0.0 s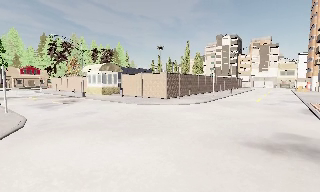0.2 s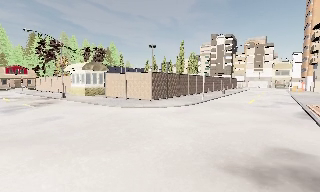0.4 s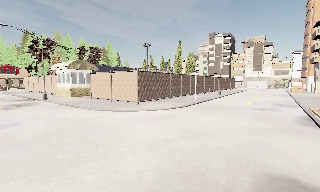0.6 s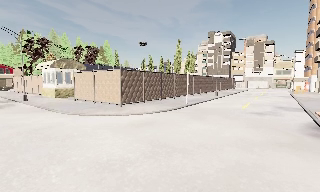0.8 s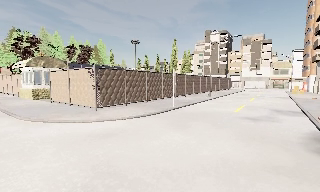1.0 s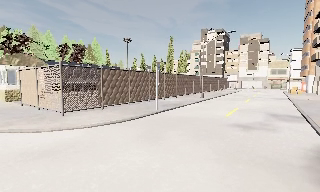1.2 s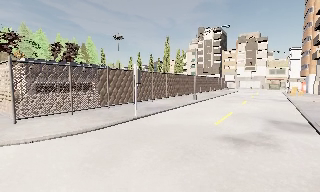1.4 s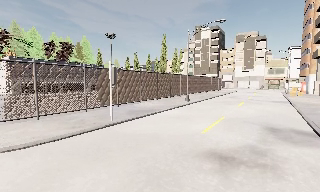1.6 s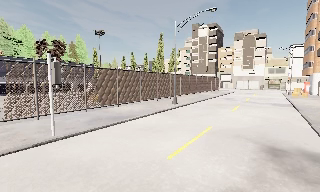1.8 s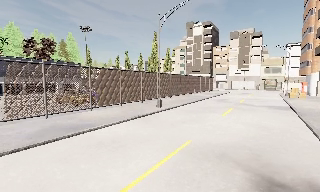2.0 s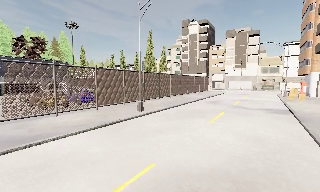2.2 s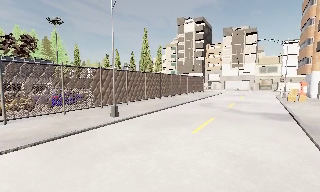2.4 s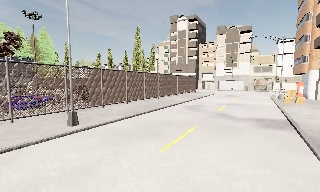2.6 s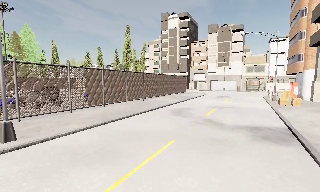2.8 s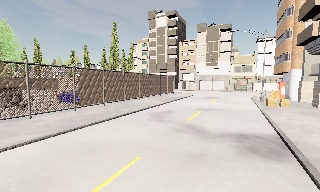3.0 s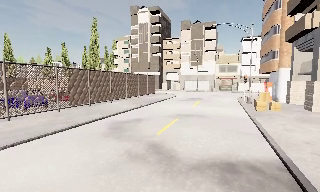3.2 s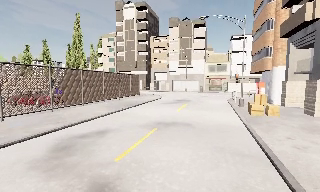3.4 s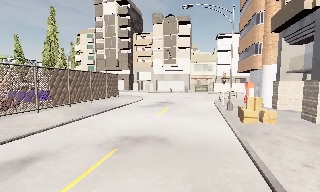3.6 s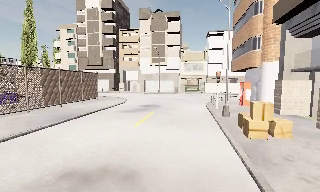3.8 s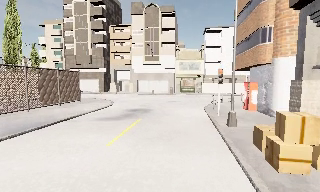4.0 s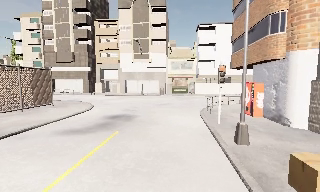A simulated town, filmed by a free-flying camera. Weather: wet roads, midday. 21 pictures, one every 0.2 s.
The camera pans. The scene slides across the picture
to the left.
The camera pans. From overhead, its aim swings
clockwise.
0.0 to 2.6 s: The camera travels forward and to its right, about 30 m, so what stands in front looms larger.
2.6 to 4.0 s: The camera pans to its right, which is clockwise from overhead, by about 25 degrees. It travels forward, about 16 m, so what stands in front looms larger.
The film runs forward here.
